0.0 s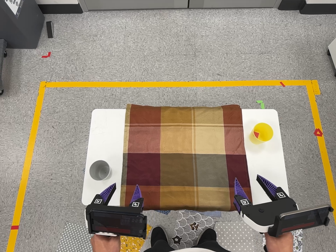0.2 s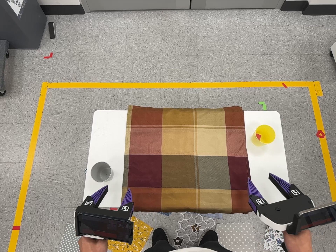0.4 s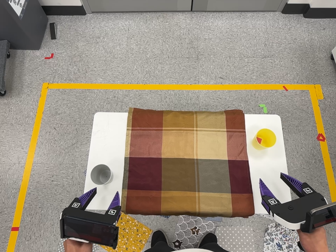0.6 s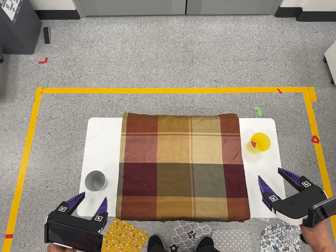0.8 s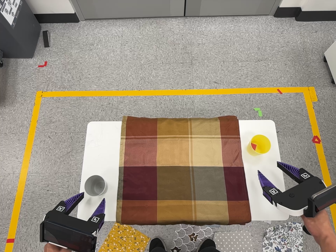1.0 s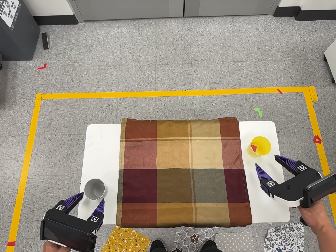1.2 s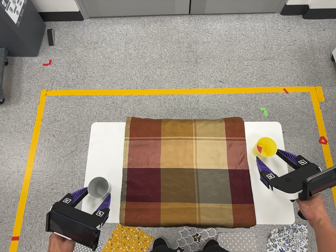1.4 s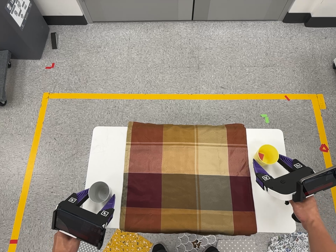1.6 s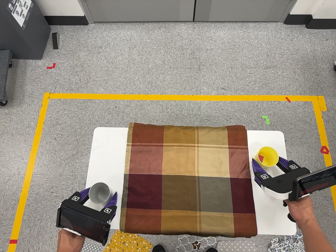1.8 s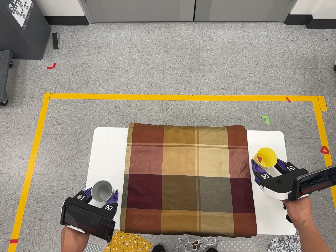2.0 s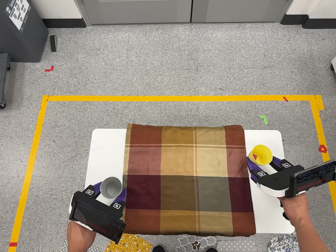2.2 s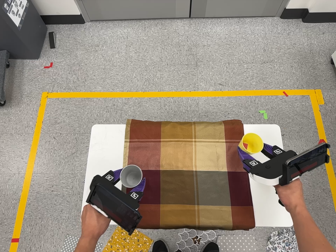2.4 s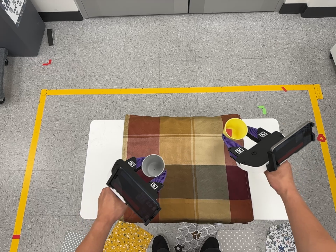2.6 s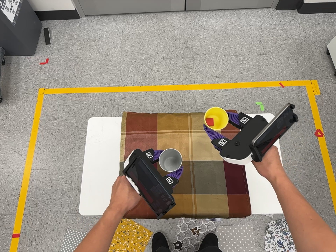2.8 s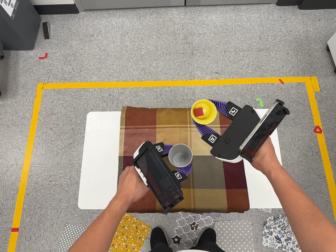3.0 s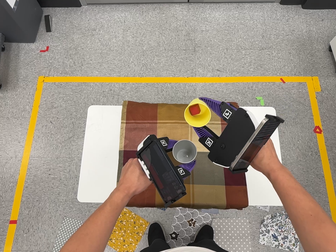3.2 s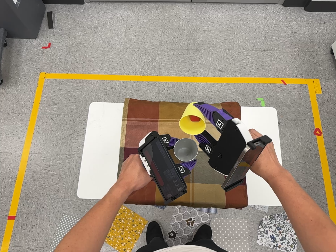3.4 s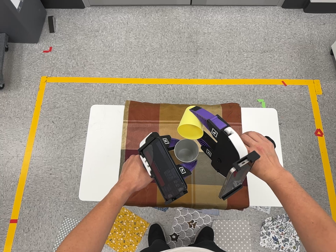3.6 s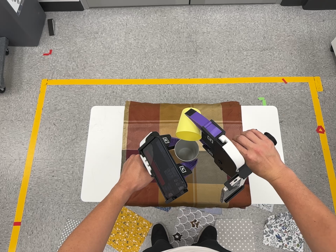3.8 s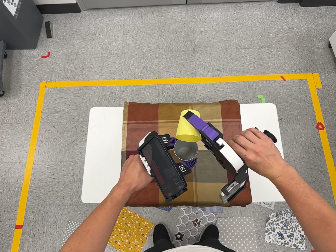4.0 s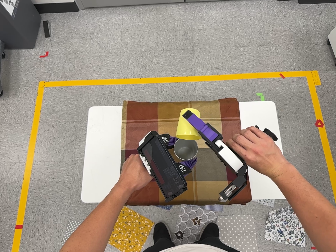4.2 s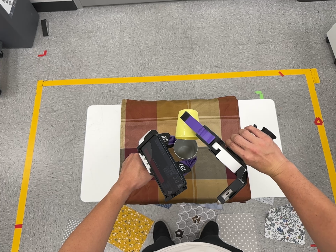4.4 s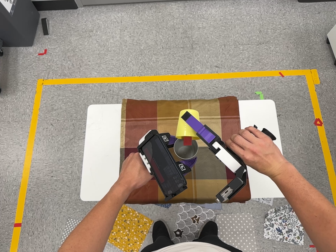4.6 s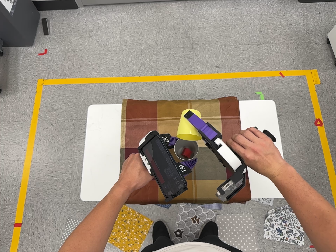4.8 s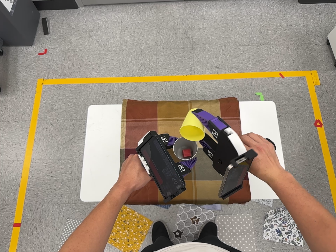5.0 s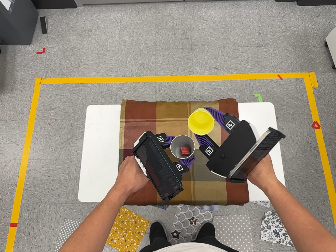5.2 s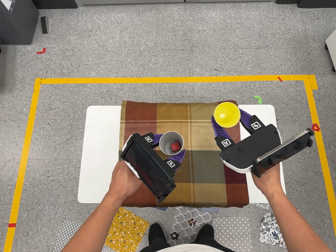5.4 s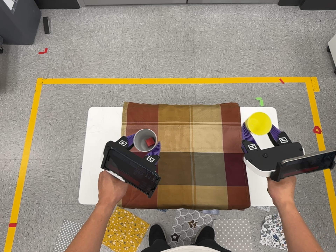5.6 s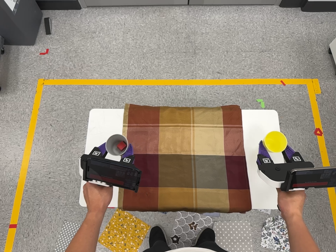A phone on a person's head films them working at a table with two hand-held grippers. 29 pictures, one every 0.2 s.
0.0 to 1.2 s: The camera travels toward the top of its view, about 6 cm, so close, fixed things drift downward.
1.2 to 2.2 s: The camera shifts only a little, or ends up much as it began.
2.2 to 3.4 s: The camera travels toward the bottom of its view, about 5 cm, so close, fixed things drift upward.
3.4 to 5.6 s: The camera shifts only a little, or ends up much as it began.
The film runs forward here.
